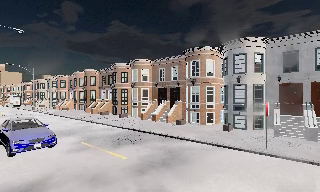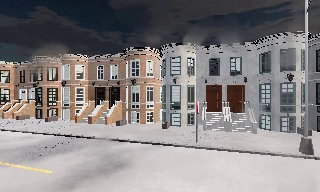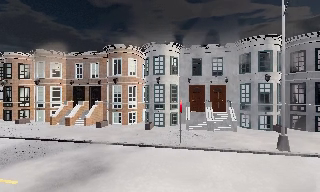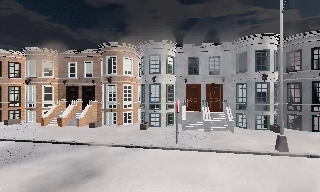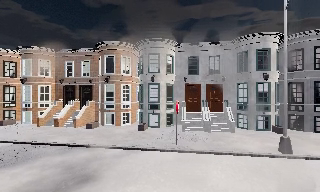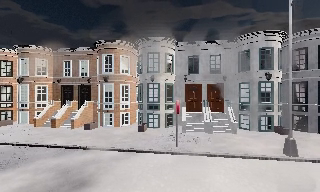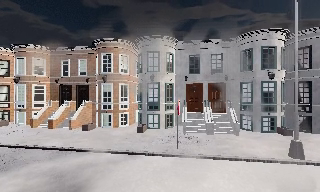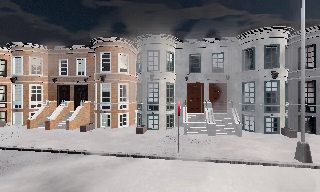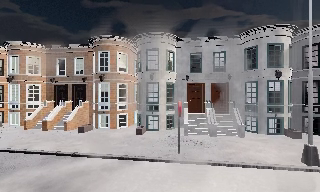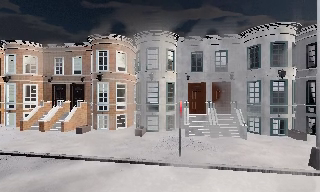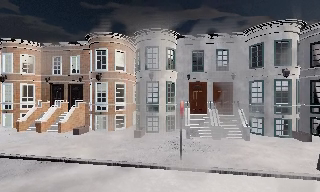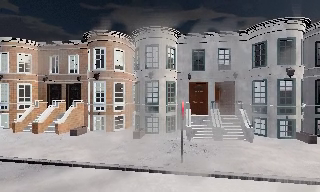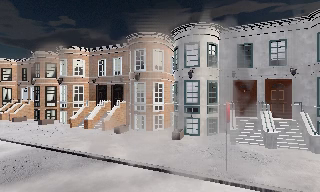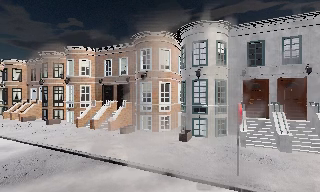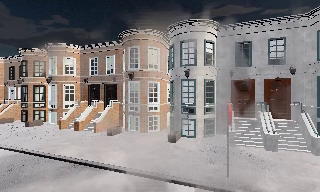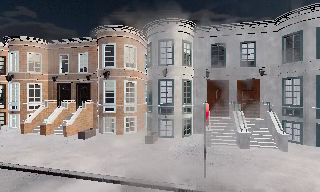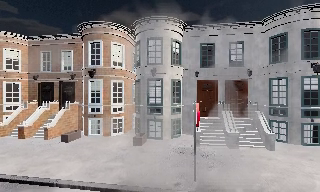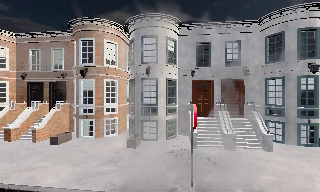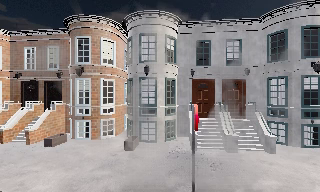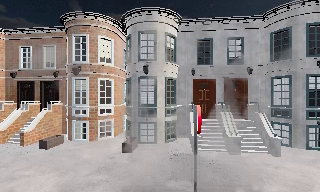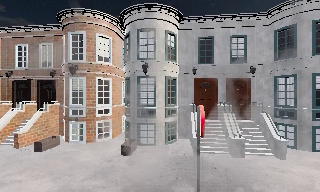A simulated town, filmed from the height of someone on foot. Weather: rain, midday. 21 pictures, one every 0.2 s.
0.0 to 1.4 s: The scene slides to the left, as the camera pans about 30 degrees to its right. It travels forward, about 2 m, so what stands in front looms larger.
1.4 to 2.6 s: The camera swings to its left by about 15 degrees, and the scene slides to the right. It travels forward, about 1.5 m, so what stands in front looms larger.
2.6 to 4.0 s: The scene slides to the left, as the camera pans about 20 degrees to its right. It travels forward, about 2 m, so what stands in front looms larger.
The film runs forward here.
